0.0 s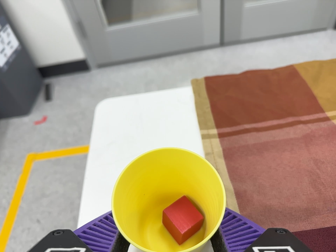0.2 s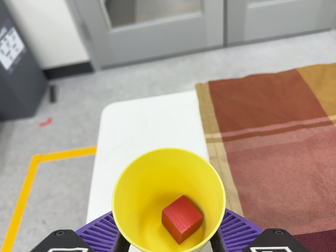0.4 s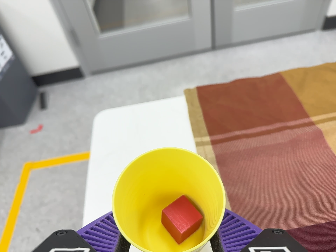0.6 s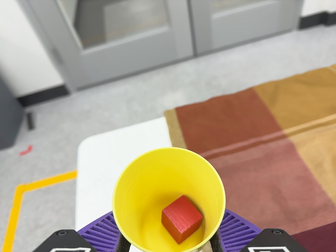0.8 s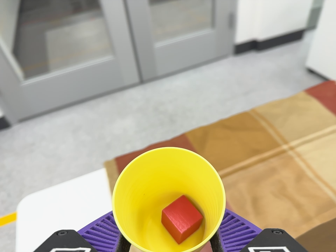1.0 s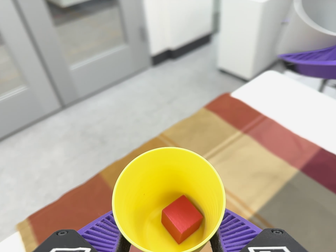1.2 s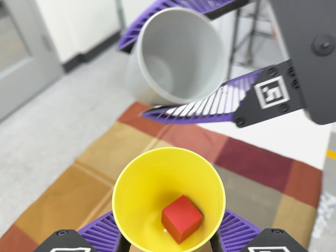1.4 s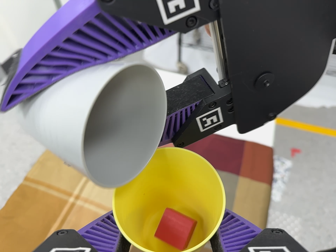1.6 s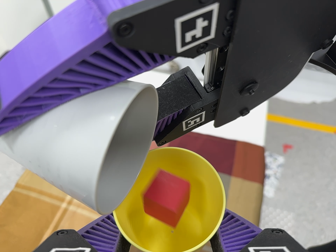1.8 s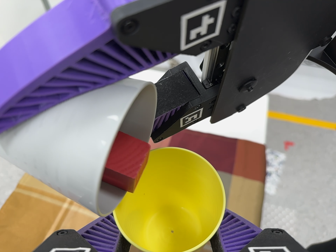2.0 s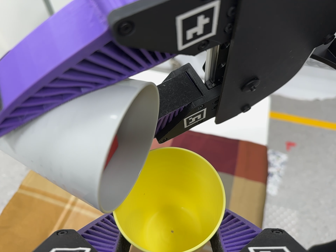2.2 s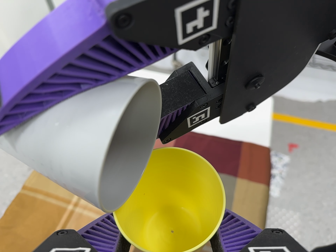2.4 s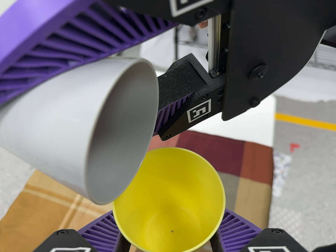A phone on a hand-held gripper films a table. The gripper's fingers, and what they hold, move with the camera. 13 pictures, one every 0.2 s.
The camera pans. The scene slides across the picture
to the left.
The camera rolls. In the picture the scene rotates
counterclockwise.
0.0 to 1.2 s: The scene slides to the left, as the camera pans about 40 degrees to its right. It travels toward the top of its view, to its right and backward, about 22 cm, so close, fixed things drift downward. It rolls about its line of sight by about 35 degrees, and the scene rotates counterclockwise.
1.2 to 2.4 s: The camera rolls about its line of sight by about 10 degrees, and the scene rotates counterclockwise.
The film runs backward here.
